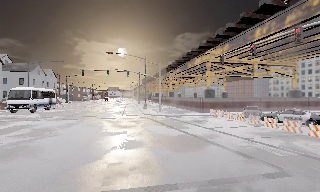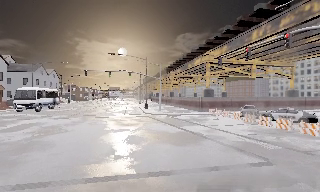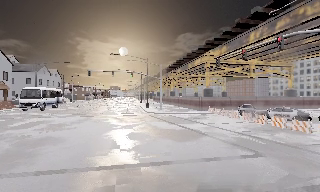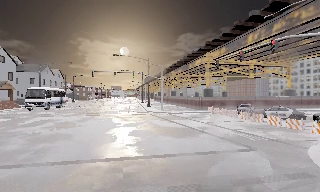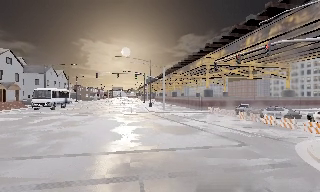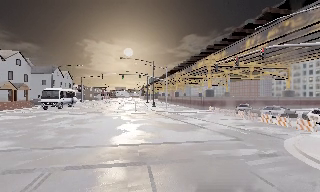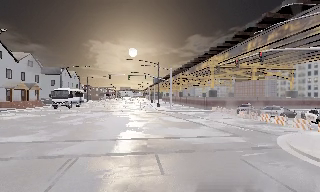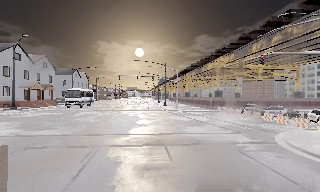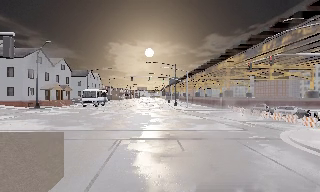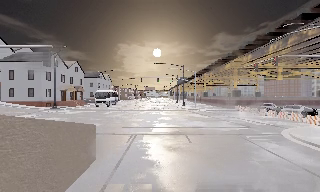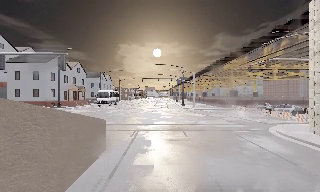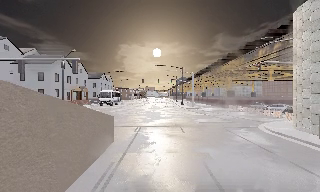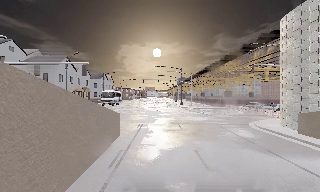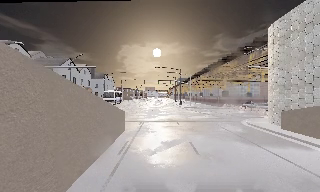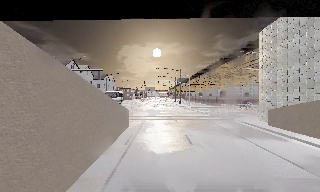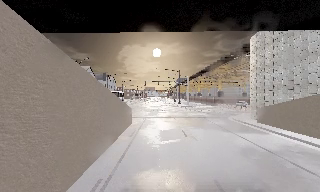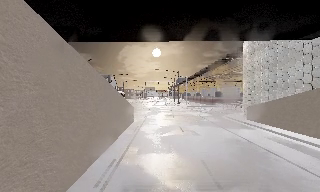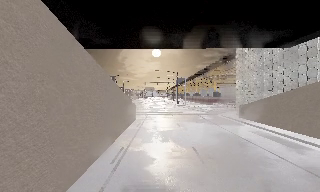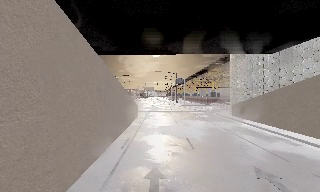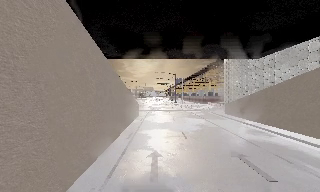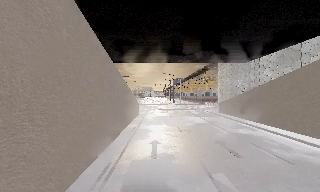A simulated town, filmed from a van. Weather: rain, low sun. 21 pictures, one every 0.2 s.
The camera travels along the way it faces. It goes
backward.
0.0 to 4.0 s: The camera swings to its left by about 10 degrees, and the scene slides to the right. It travels backward, about 25 m, so what stands in front gets smaller. It gains speed.
The film runs backward here.
